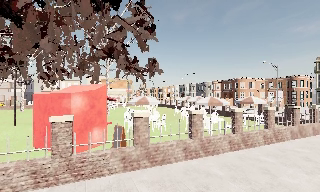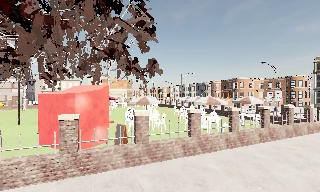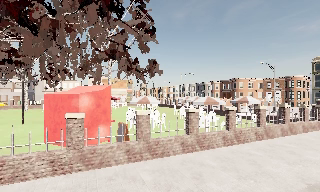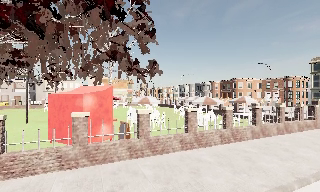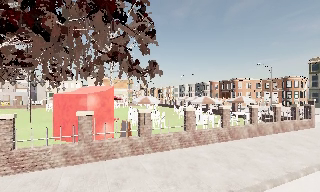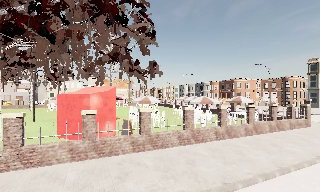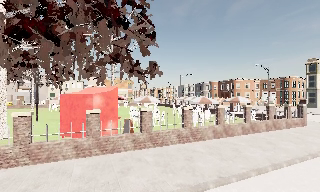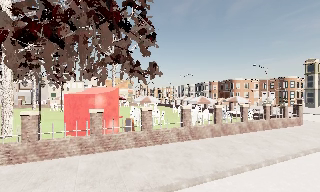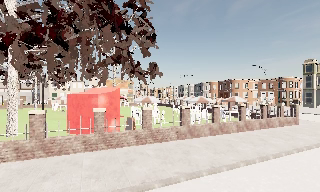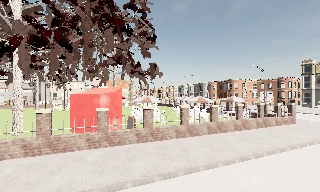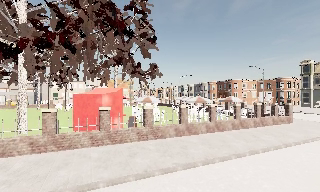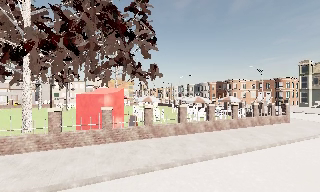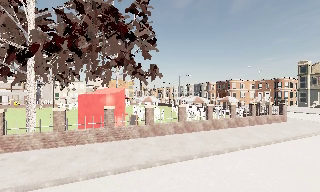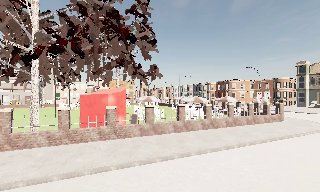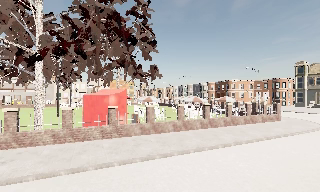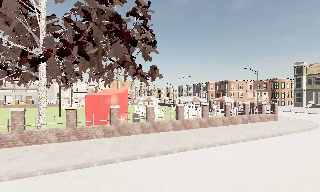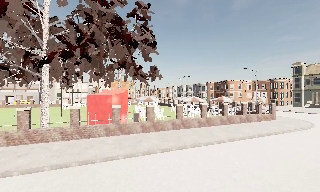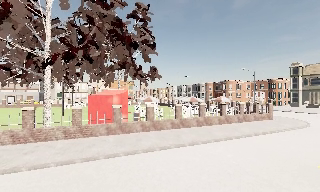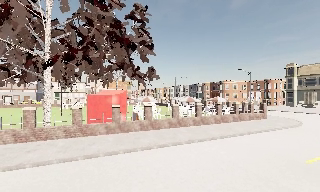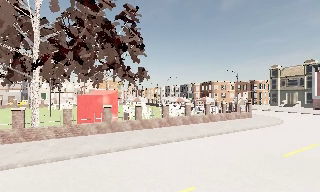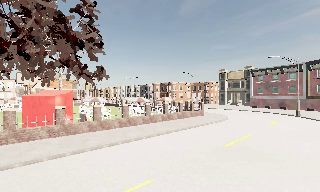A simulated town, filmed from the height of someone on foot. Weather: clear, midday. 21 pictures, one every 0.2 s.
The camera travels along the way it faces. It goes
backward.
0.0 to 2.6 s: The camera travels backward, about 4.5 m, so what stands in front gets smaller.
2.6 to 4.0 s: The camera pans to its right, which is clockwise from overhead, by about 20 degrees. It travels backward, about 2.5 m, so what stands in front gets smaller.
The film runs backward here.
